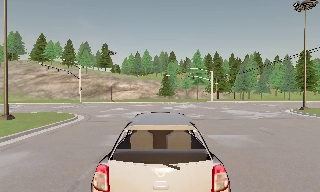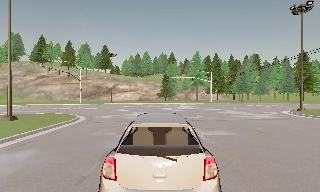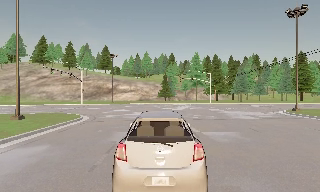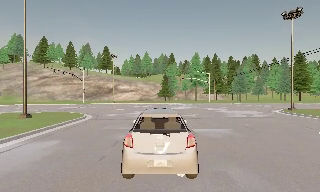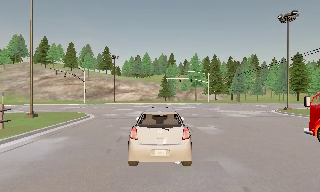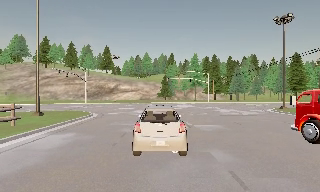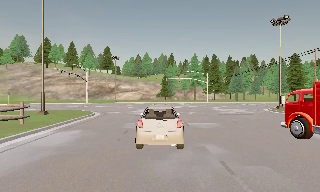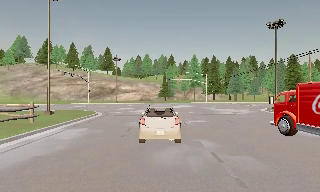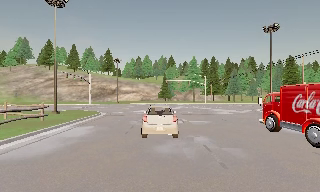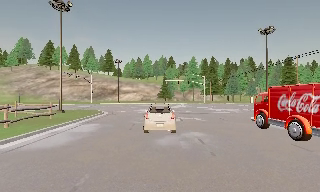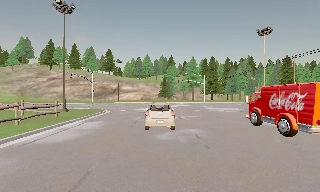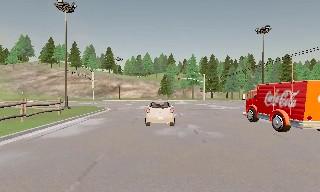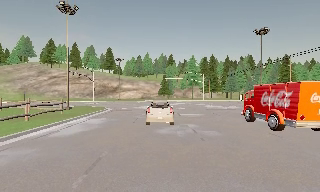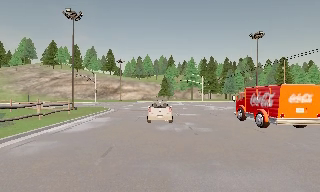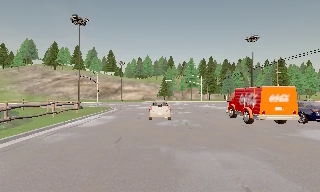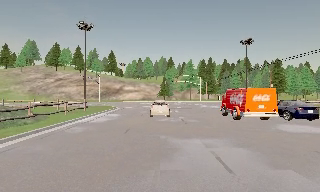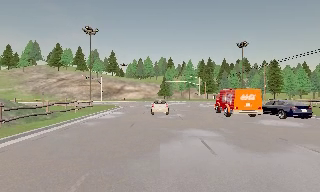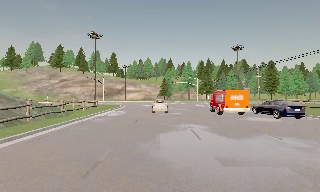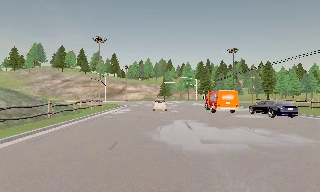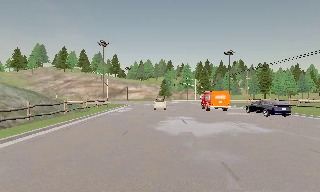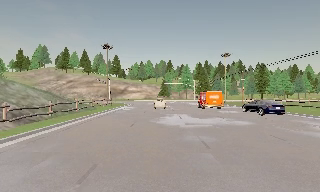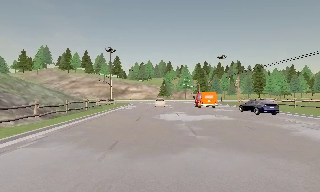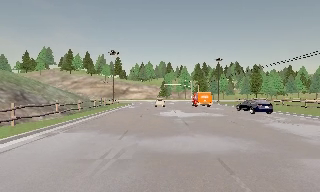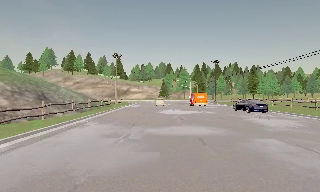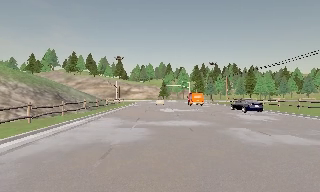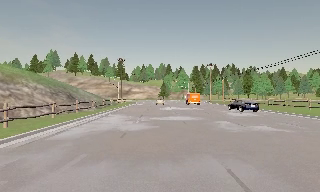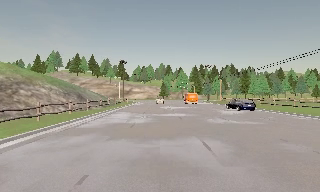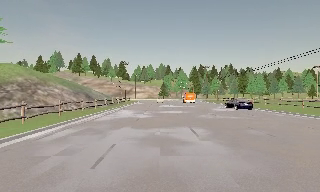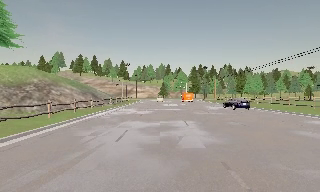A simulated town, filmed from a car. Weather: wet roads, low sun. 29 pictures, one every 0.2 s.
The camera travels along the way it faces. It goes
backward.
0.0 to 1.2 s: The camera travels backward, about 3.5 m, so what stands in front gets smaller.
1.2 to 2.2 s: The camera travels backward, about 3.5 m, so what stands in front gets smaller. It loses speed.
2.2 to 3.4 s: The camera travels backward, about 8 m, so what stands in front gets smaller. It gains speed.
3.4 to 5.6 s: The camera travels backward, about 25 m, so what stands in front gets smaller.
The film runs backward here.
